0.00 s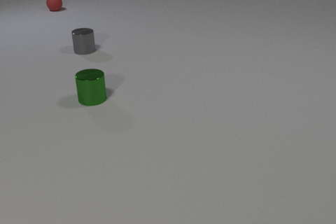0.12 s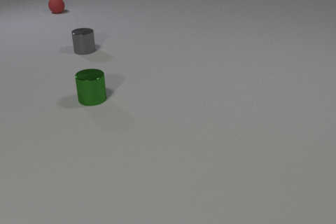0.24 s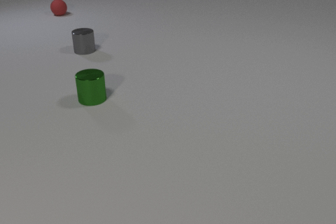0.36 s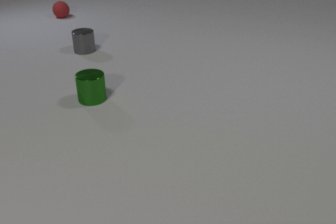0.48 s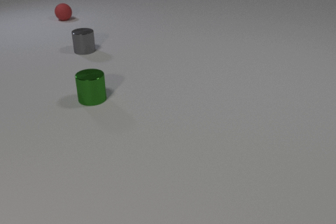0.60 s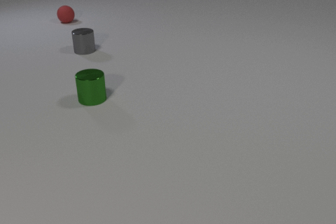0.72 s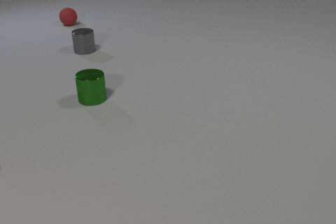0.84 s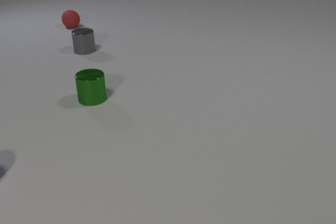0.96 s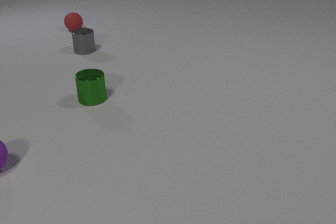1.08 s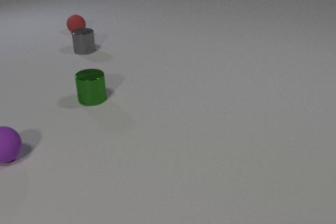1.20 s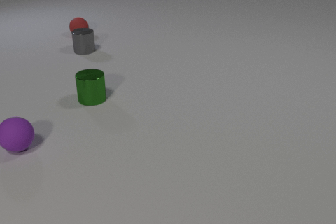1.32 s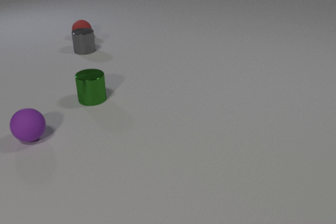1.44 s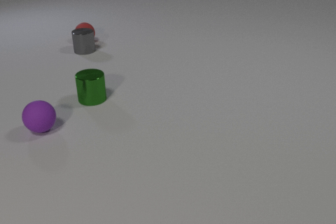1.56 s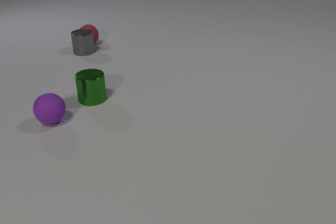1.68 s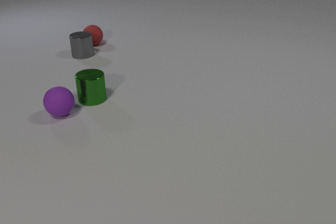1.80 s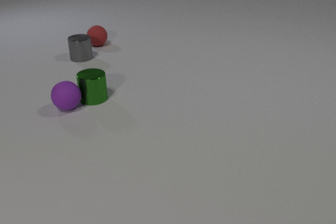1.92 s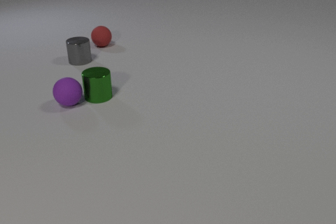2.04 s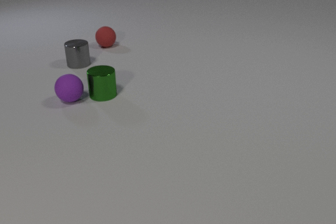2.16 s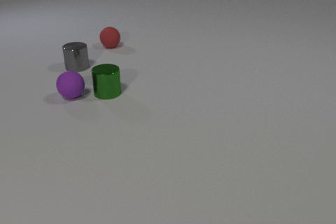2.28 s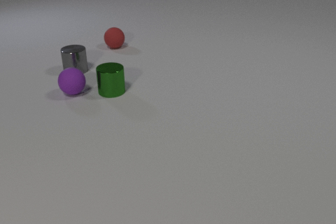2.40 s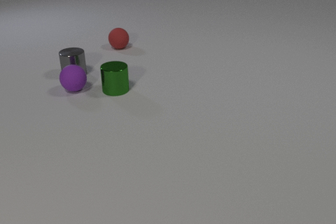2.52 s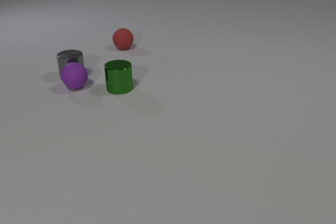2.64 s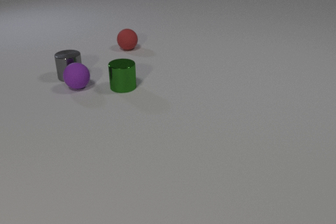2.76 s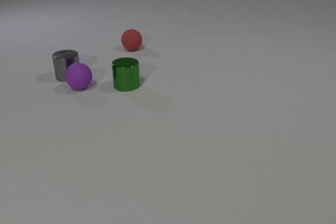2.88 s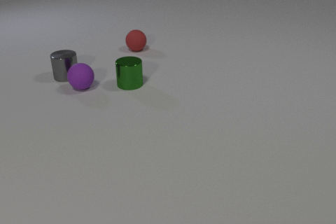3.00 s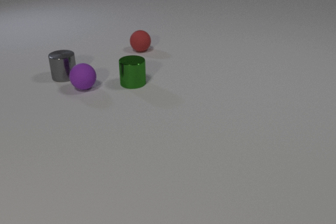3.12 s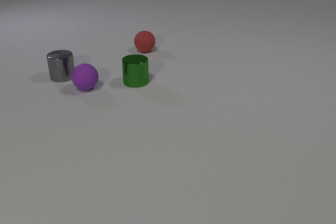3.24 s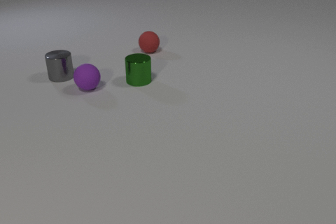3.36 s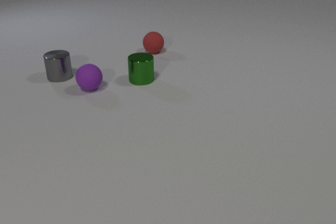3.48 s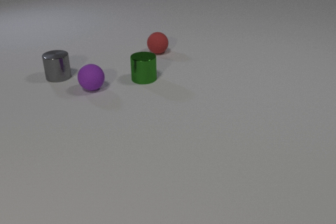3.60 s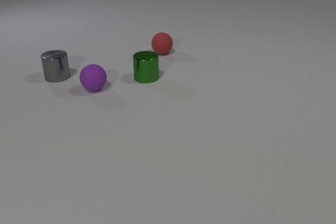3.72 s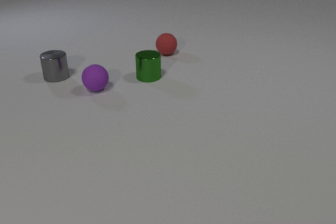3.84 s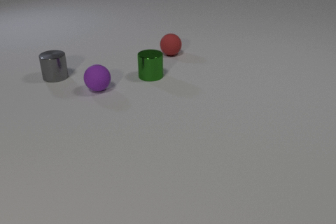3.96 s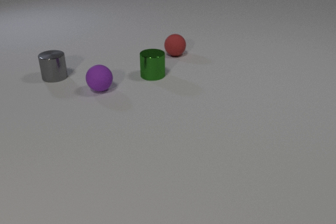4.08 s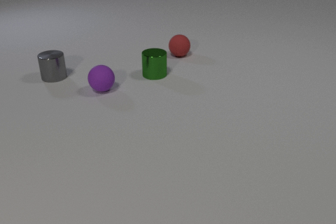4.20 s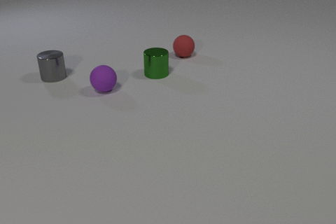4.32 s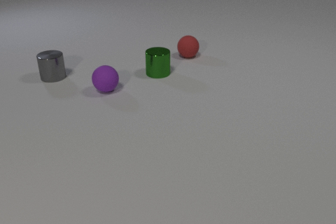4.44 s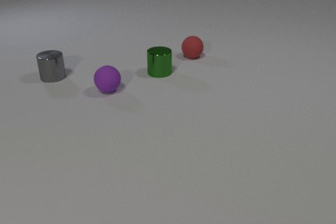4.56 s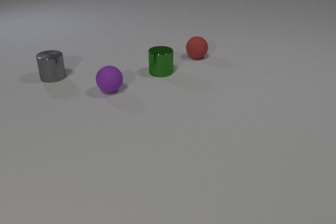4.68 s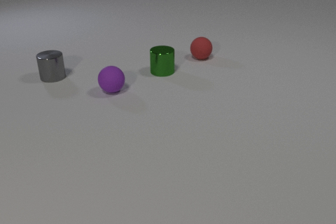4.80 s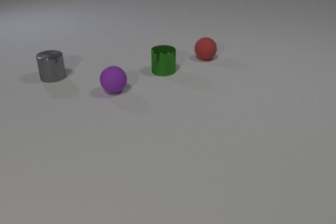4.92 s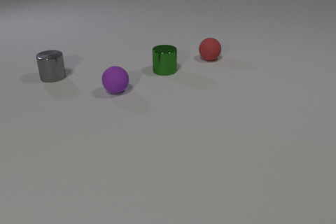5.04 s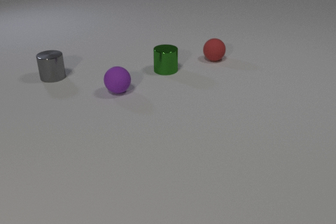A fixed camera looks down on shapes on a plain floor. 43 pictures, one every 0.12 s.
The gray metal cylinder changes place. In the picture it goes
toward the camera.
0.00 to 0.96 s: The purple rubber sphere comes in at the left edge. The red rubber sphere rolls toward the camera.
0.96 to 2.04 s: The purple rubber sphere rolls away from the camera and to the right. The green metal cylinder slides to the right and away from the camera. The red rubber sphere rolls toward the camera and to the right. The gray metal cylinder slides toward the camera. The red rubber sphere and the gray metal cylinder collide. The purple rubber sphere and the green metal cylinder collide.
2.04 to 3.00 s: The purple rubber sphere rolls away from the camera and to the right. The green metal cylinder slides to the right and away from the camera. The red rubber sphere rolls to the right and toward the camera. The gray metal cylinder slides toward the camera and to the left. The purple rubber sphere and the gray metal cylinder collide.
3.00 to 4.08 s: The purple rubber sphere rolls to the right and toward the camera. The green metal cylinder slides to the right and away from the camera. The red rubber sphere rolls to the right. The gray metal cylinder slides to the left.
4.08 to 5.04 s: The purple rubber sphere rolls to the right. The green metal cylinder slides to the right and away from the camera. The red rubber sphere rolls to the right.
Are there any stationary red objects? no.
How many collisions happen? 3.
Are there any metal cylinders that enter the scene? no.
